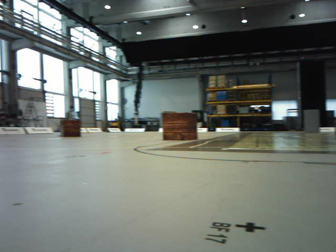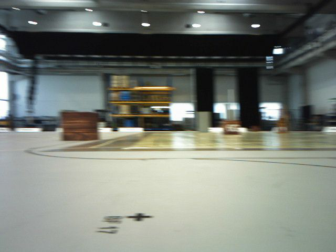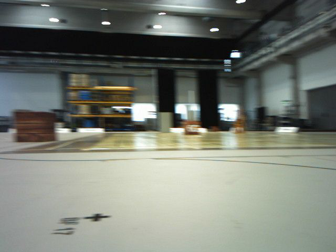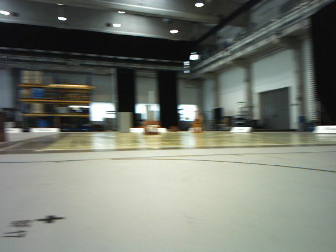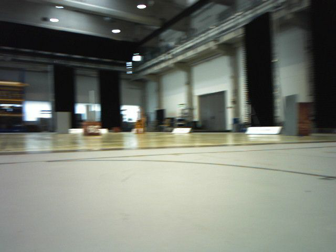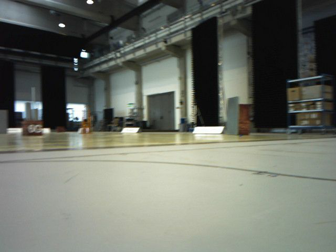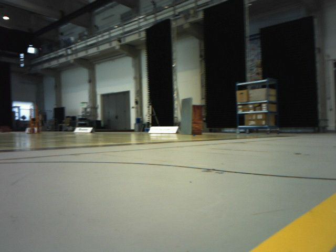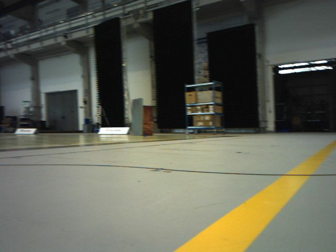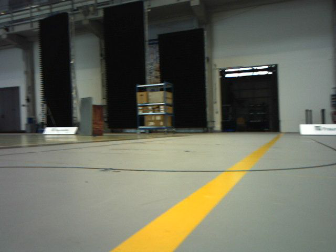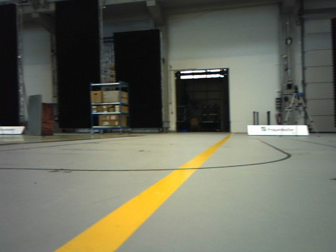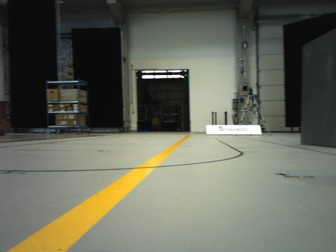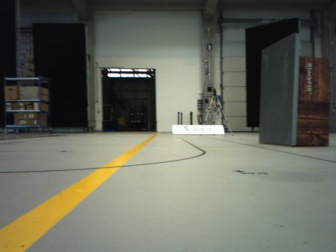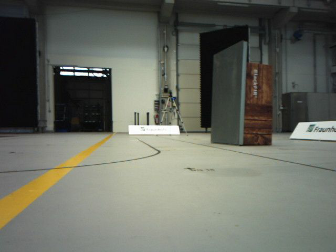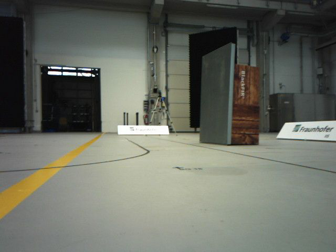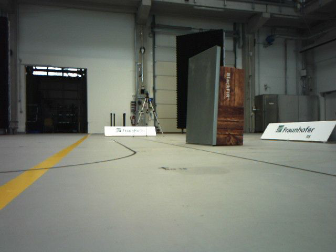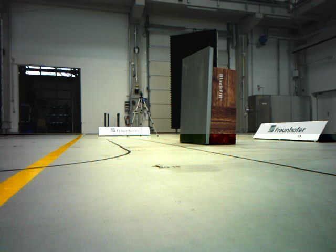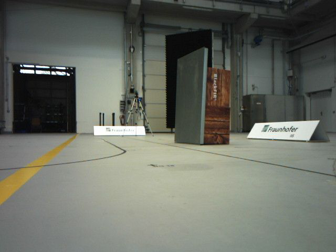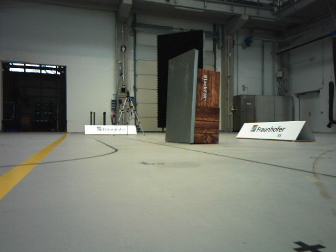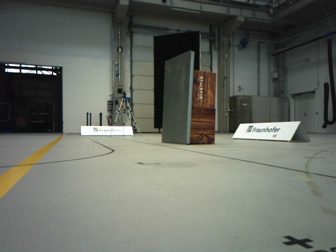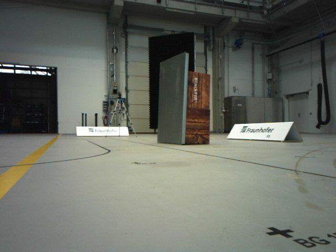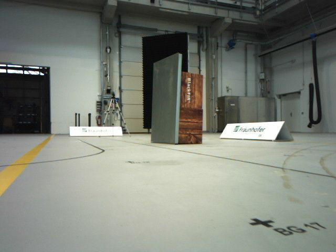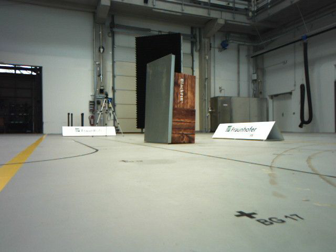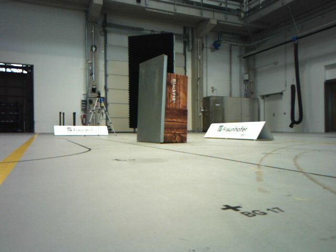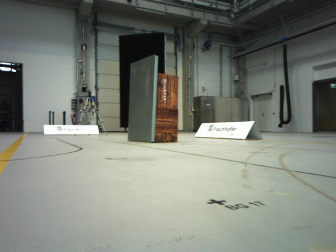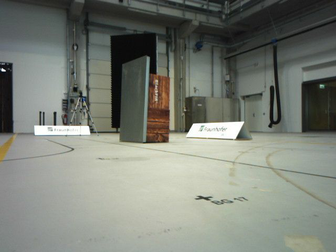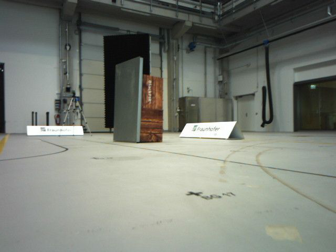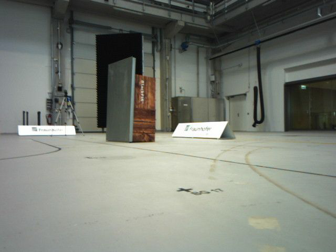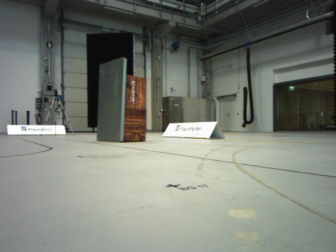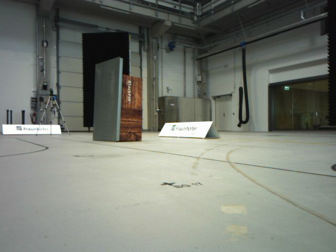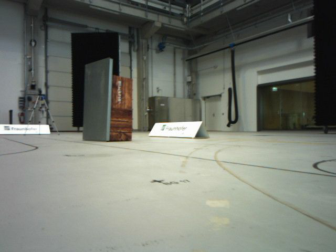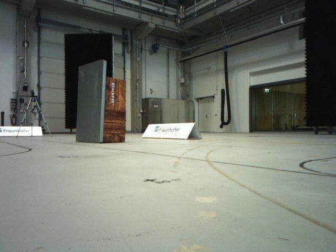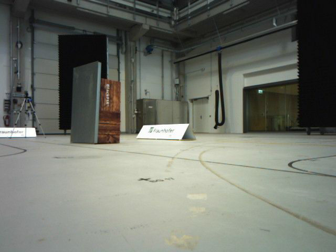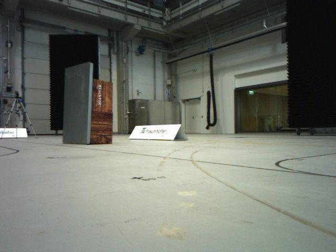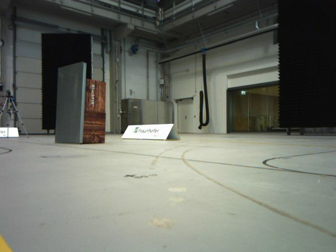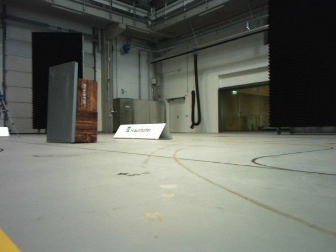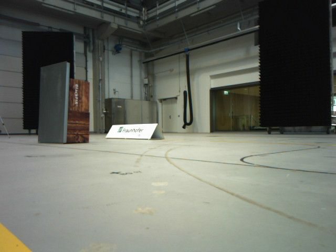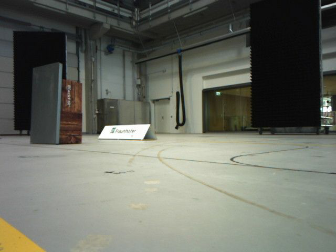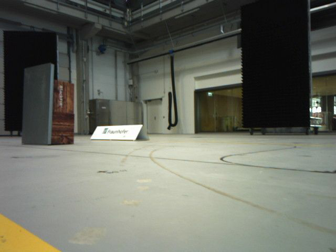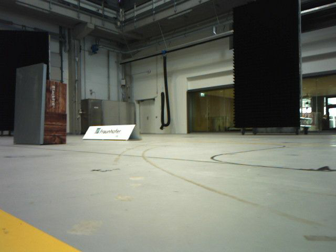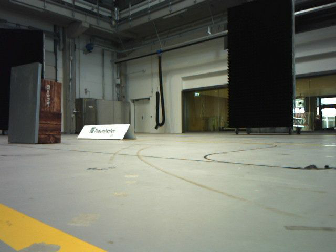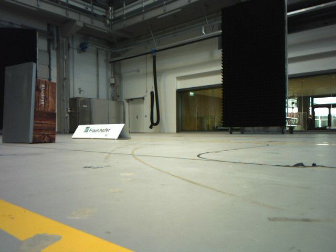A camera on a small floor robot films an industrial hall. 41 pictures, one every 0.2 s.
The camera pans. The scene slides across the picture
to the left.
The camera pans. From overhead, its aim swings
clockwise.
0.0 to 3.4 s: The scene slides to the left, as the camera pans about 120 degrees to its right. It travels backward, about 0.5 m.
3.4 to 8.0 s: The camera pans to its right, which is clockwise from overhead, by about 30 degrees. It travels backward, about 0.9 m.
The film runs backward here.
